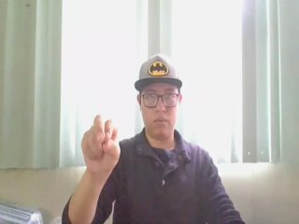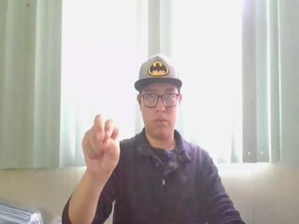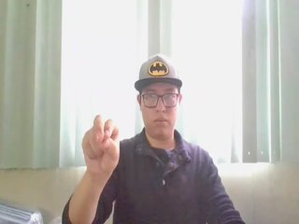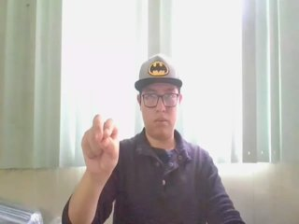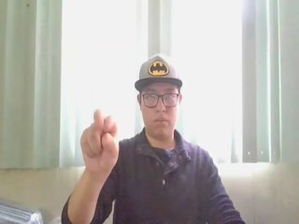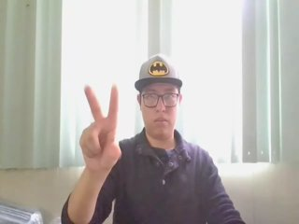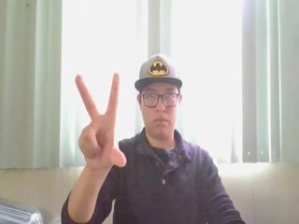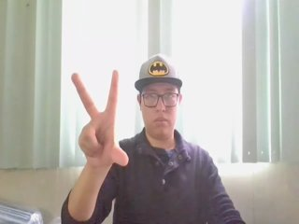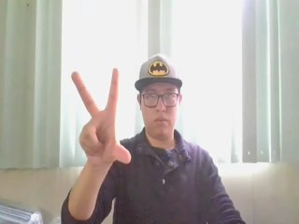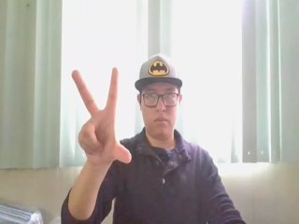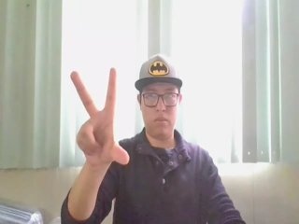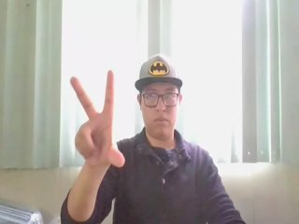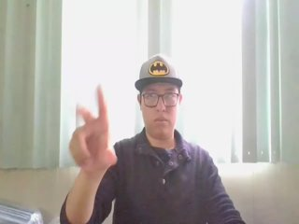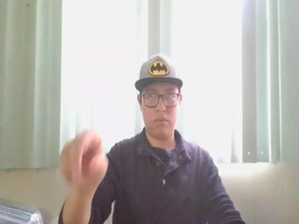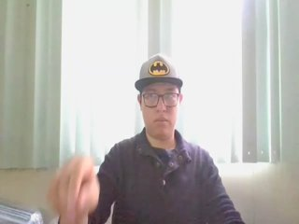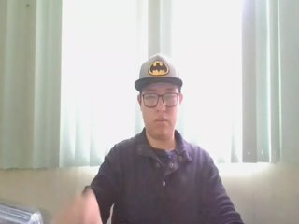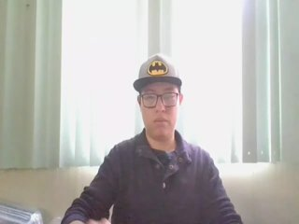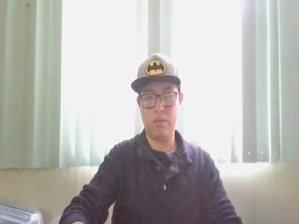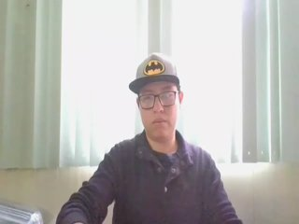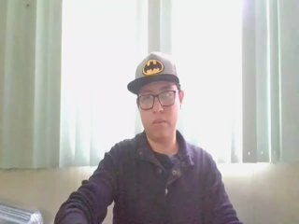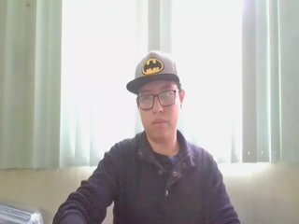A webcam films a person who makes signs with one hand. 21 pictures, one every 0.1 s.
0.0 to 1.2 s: Zoom in.
1.3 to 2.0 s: Non-gesture.
